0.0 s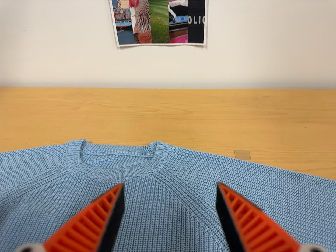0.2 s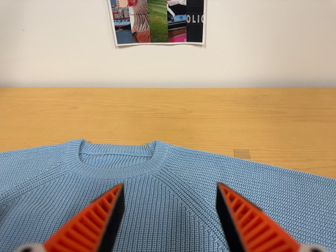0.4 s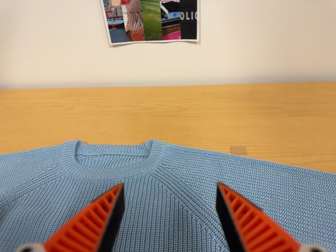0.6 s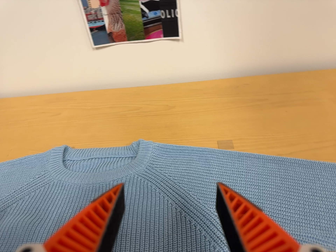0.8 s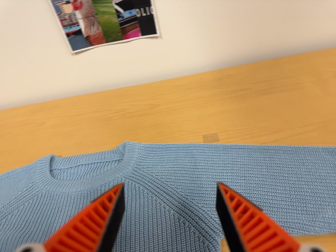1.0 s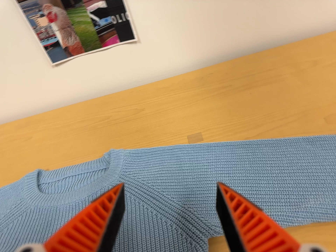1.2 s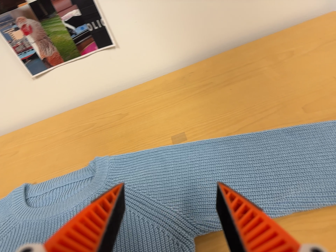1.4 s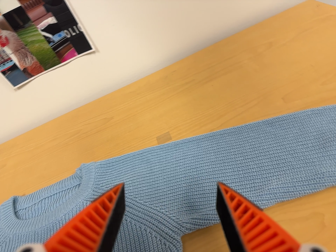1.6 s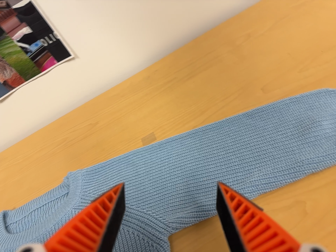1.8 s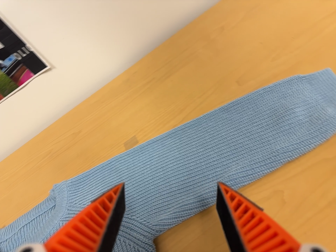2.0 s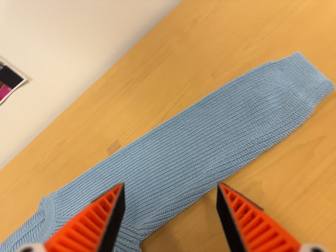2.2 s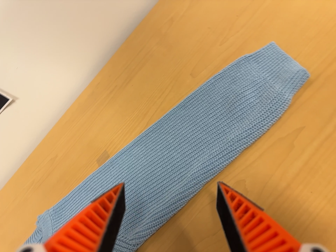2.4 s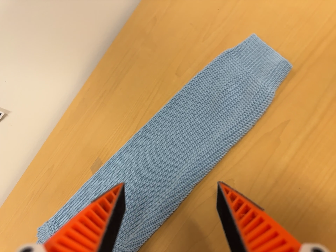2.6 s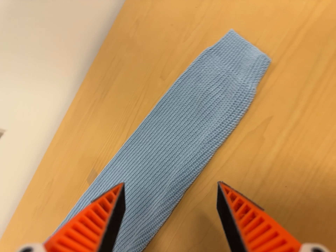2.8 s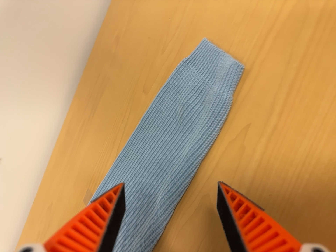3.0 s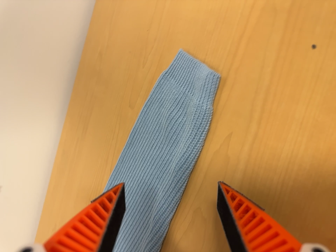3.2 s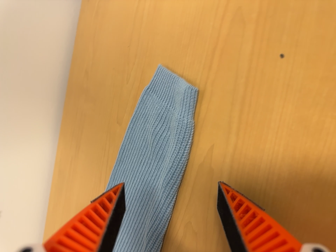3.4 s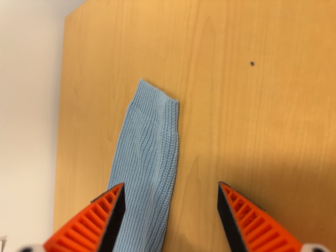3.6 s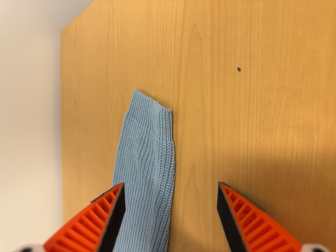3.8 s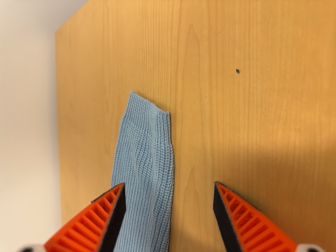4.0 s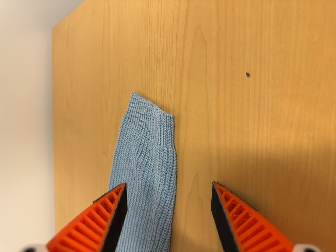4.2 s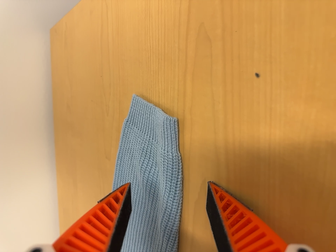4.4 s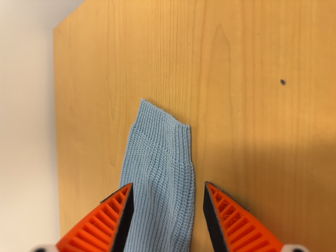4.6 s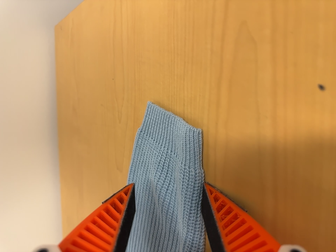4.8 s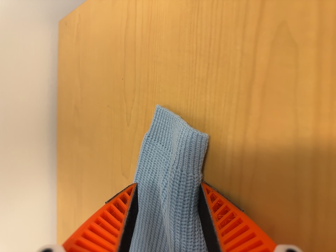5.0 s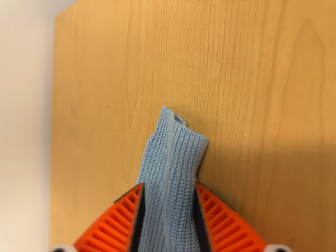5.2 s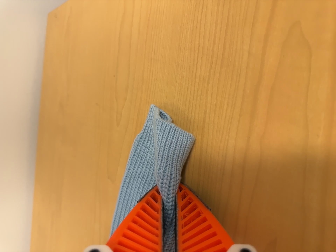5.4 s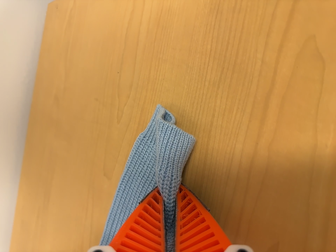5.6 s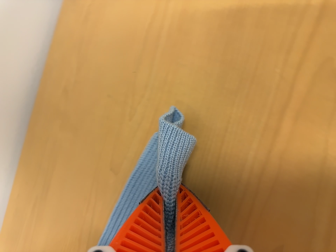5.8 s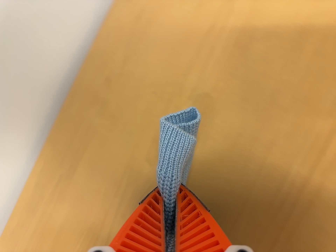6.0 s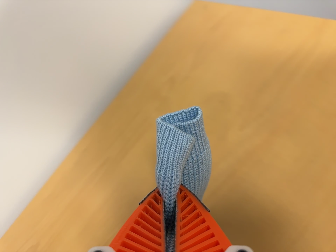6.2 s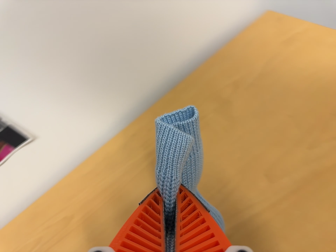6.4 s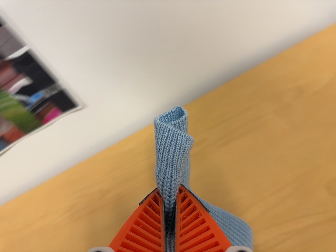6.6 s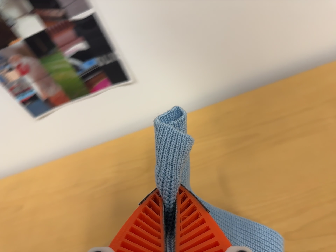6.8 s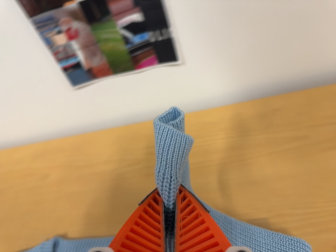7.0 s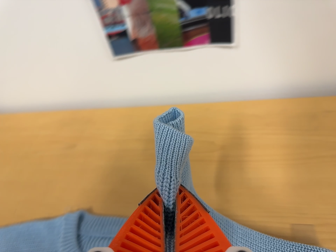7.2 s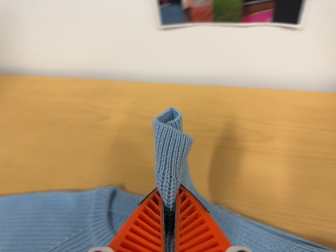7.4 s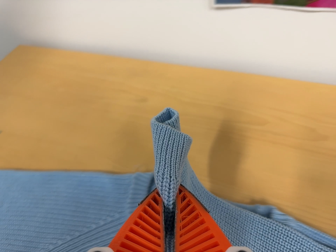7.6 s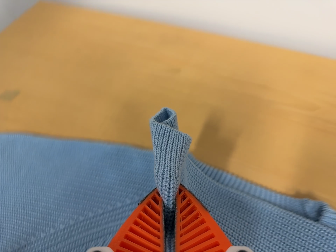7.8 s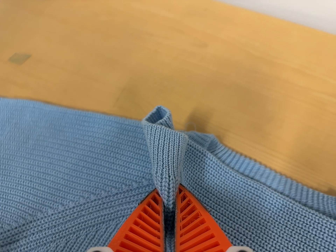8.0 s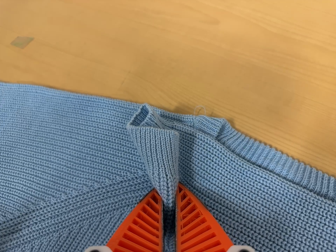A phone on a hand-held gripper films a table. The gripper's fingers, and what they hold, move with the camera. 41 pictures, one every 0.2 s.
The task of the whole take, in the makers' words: right arm across.
0.0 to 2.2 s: The camera travels to its right, about 22 cm, so close, fixed things drift to the left. It rolls about its line of sight by about 50 degrees, and the scene rotates counterclockwise.
2.2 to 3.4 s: The camera travels to its right and toward the top of its view, about 14 cm, so close, fixed things drift to the left. It rolls about its line of sight by about 35 degrees, and the scene rotates counterclockwise.
3.4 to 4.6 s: The camera travels forward, about 7 cm, so what stands in front looms larger.
4.6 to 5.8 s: The camera travels to its left, about 12 cm. It rolls about its line of sight by about 25 degrees, and the scene rotates clockwise.
5.8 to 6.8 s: The camera pans to its left by about 15 degrees. It travels to its left, about 34 cm, so close, fixed things drift to the right. It rolls about its line of sight by about 55 degrees, and the scene rotates clockwise.
6.8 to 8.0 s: The camera swings to its left by about 15 degrees, and the scene slides to the right. It travels to its left and forward, about 26 cm, so close, fixed things drift to the right. Its aim tips toward the bottom of its view by about 20 degrees, and the scene shifts upward. It rolls about its line of sight by about 30 degrees, and the scene rotates clockwise.
The film runs forward here.
